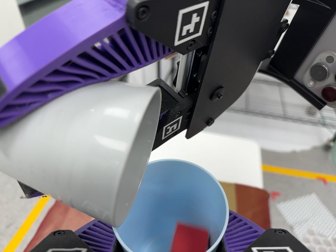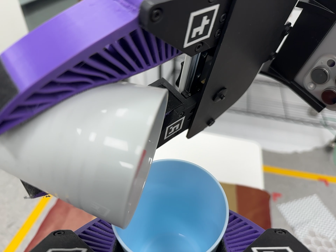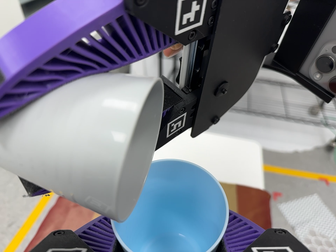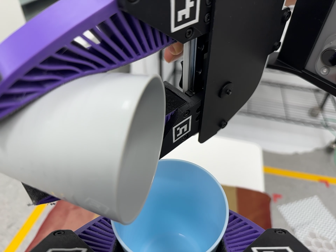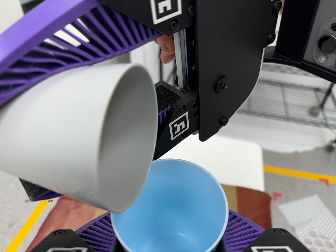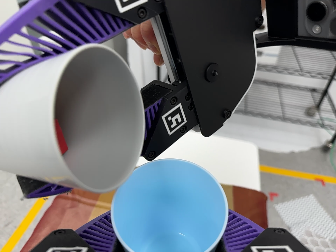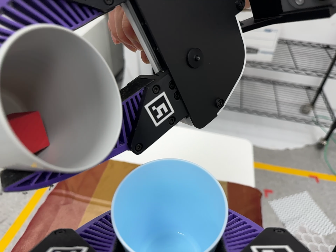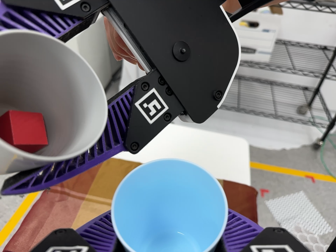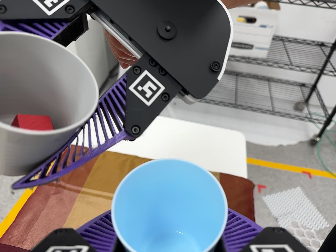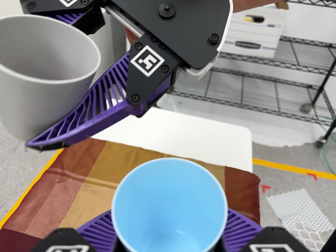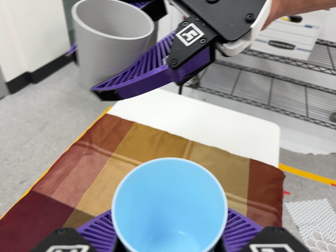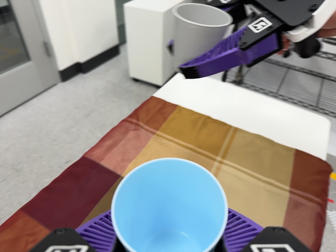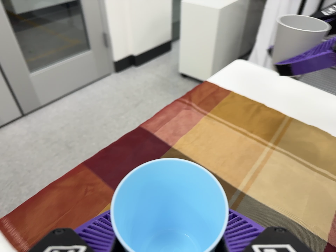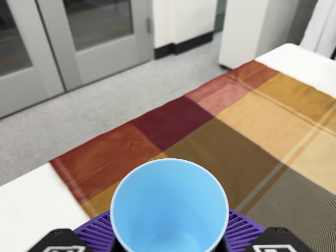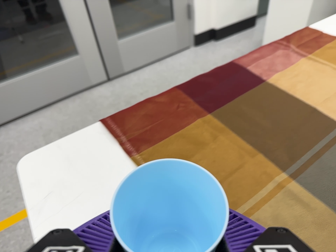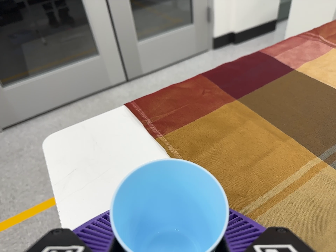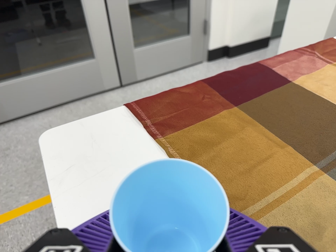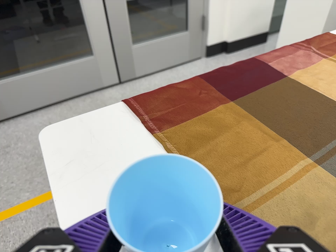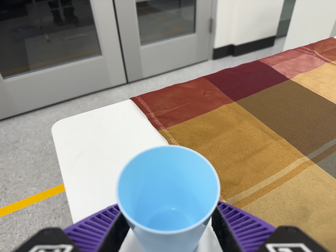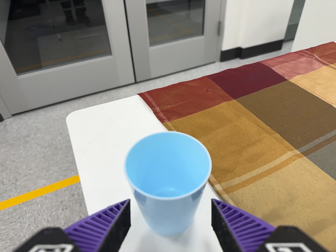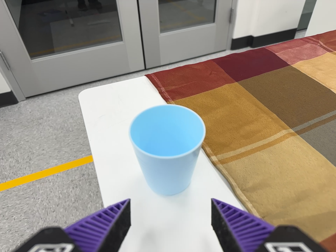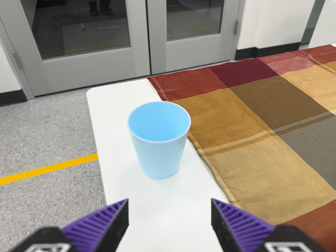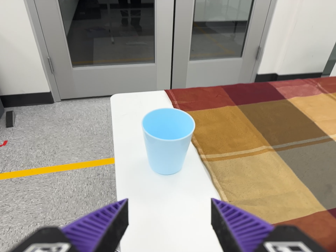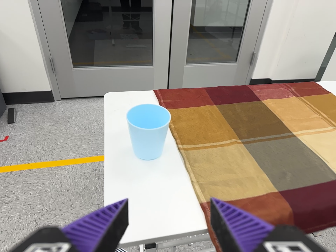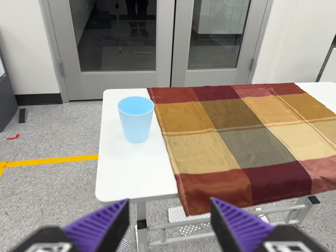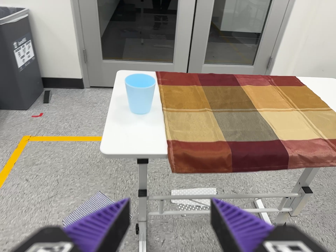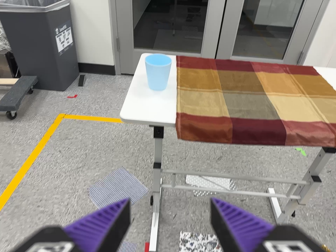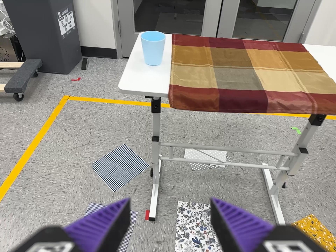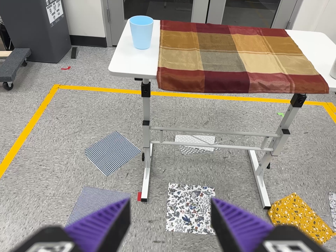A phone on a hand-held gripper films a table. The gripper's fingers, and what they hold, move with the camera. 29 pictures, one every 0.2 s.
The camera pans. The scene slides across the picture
to the right.
The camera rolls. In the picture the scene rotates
clockwise.
0.0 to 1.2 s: The camera keeps its place and its aim.
1.2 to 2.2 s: The camera swings to its left by about 15 degrees, and the scene slides to the right. It travels toward the bottom of its view, about 9 cm, so close, fixed things drift upward. It rolls about its line of sight by about 10 degrees, and the scene rotates clockwise.
2.2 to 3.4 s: The camera pans to its left by about 25 degrees. It travels toward the bottom of its view and to its left, about 22 cm, so close, fixed things drift upward. It rolls about its line of sight by about 15 degrees, and the scene rotates clockwise.
3.4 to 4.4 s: The camera travels backward and toward the bottom of its view, about 18 cm, so what stands in front gets smaller. It rolls about its line of sight by about 15 degrees, and the scene rotates clockwise.
4.4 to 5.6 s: The camera pans to its left by about 10 degrees. It travels backward, toward the bottom of its view and to its right, about 50 cm, so what stands in front gets smaller. It rolls about its line of sight by about 10 degrees, and the scene rotates clockwise.
The film runs backward here.
